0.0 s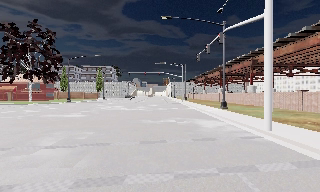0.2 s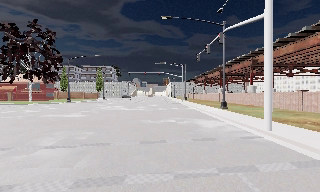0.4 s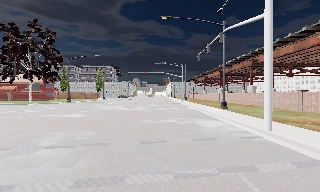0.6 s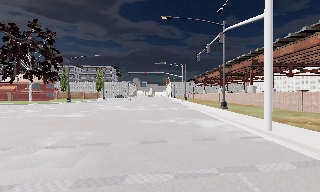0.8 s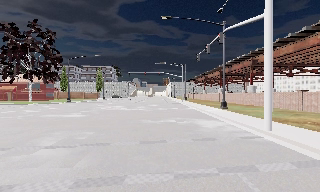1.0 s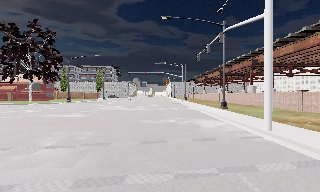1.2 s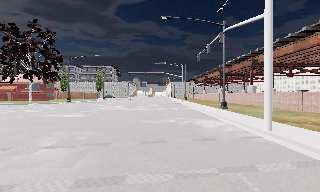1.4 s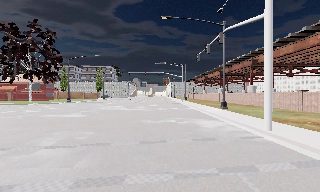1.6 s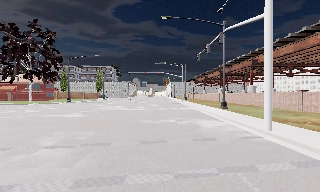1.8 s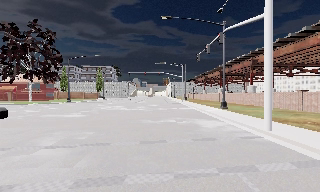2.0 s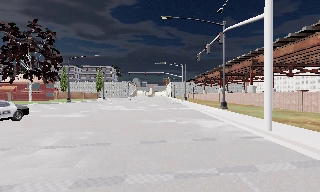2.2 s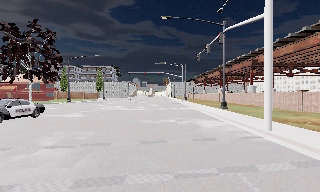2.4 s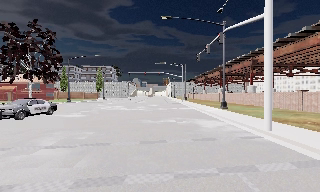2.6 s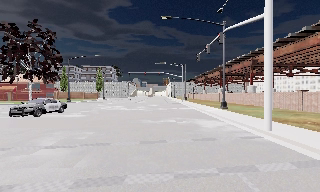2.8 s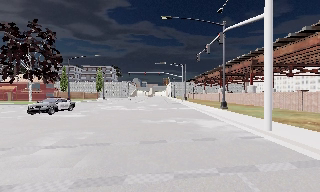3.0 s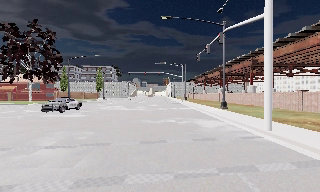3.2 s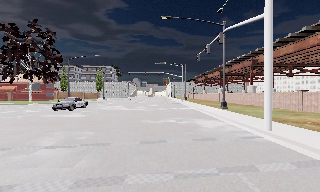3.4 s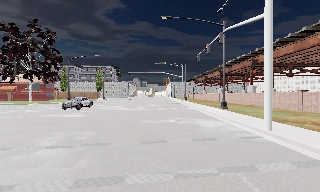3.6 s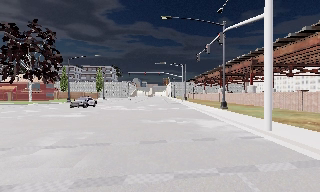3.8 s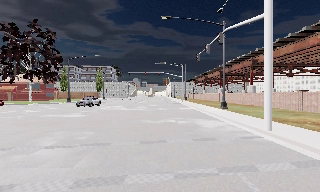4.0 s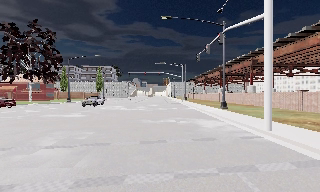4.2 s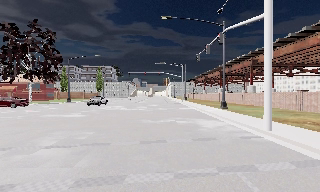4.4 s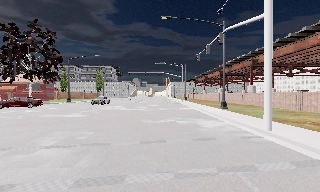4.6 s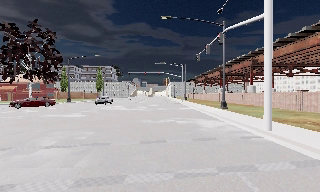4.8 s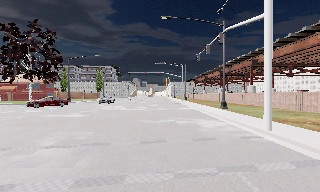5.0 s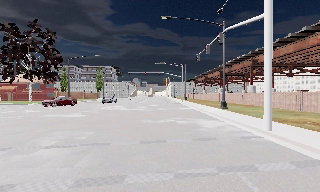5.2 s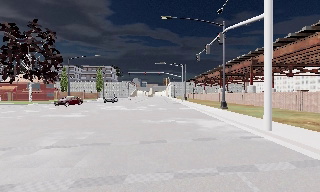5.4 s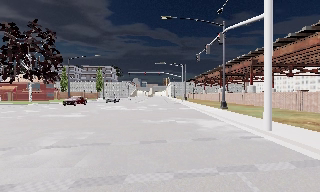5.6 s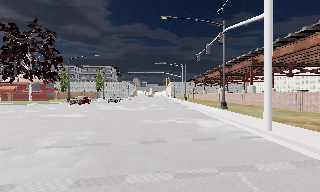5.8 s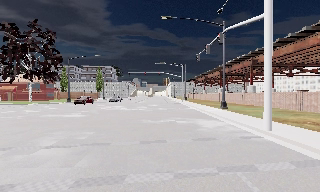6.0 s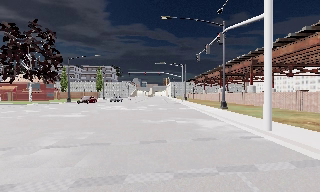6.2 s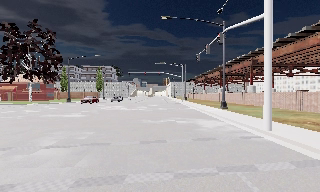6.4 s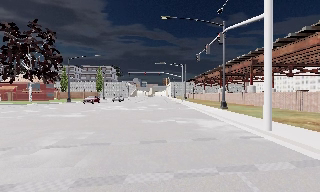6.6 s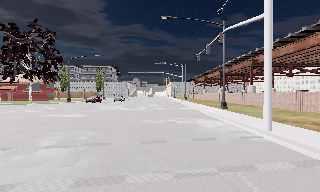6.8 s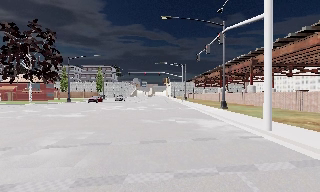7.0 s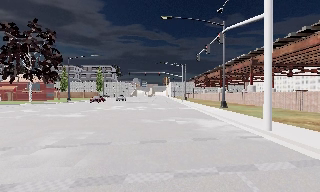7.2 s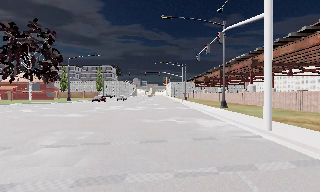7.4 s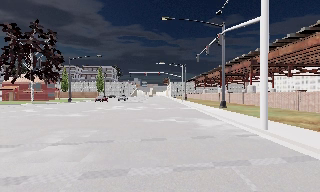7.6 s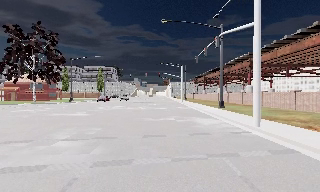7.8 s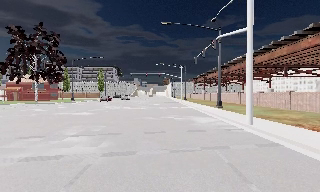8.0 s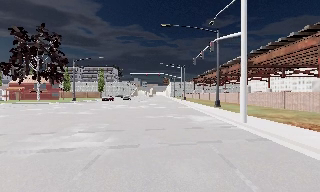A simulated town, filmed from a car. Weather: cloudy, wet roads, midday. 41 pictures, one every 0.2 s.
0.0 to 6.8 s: The camera keeps its place and its aim.
6.8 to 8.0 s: The camera travels backward, about 2 m, so what stands in front gets smaller. It gains speed.
The film runs backward here.
